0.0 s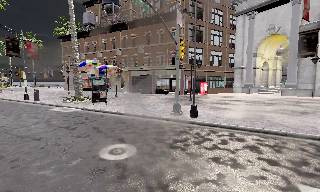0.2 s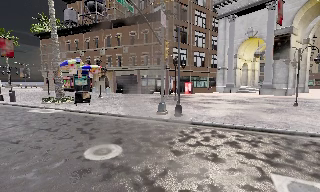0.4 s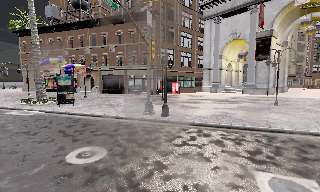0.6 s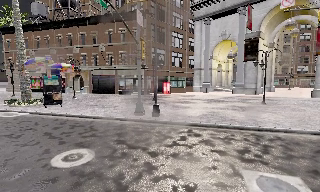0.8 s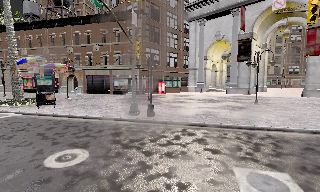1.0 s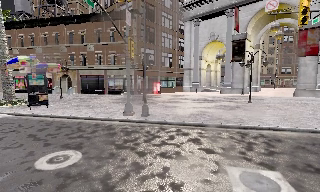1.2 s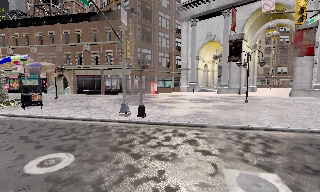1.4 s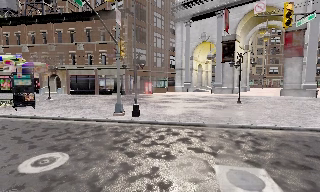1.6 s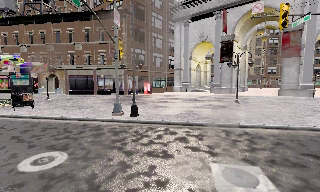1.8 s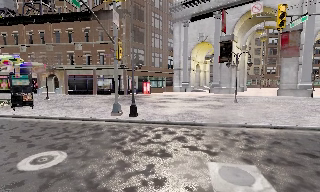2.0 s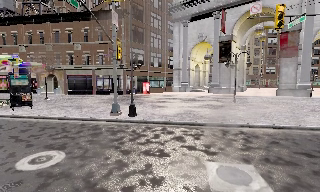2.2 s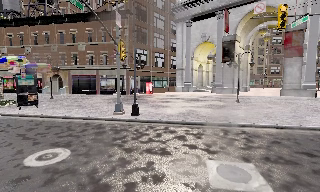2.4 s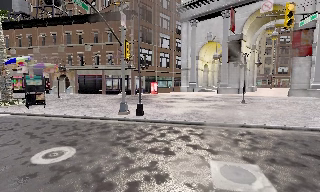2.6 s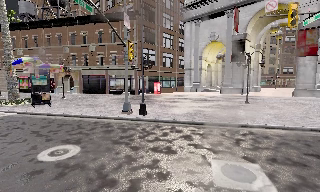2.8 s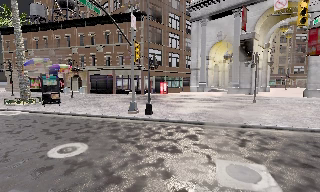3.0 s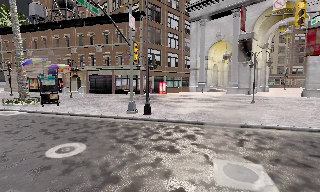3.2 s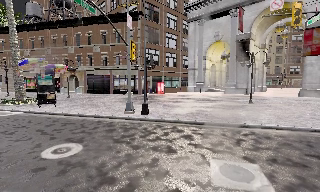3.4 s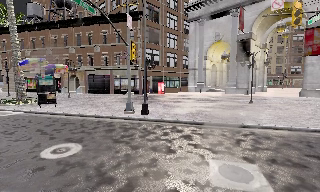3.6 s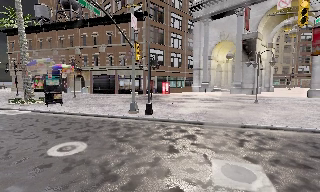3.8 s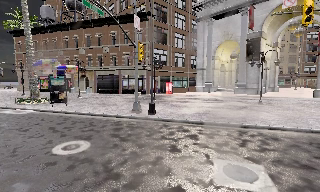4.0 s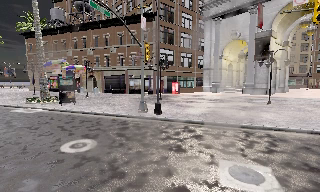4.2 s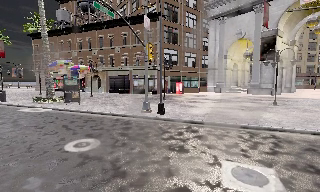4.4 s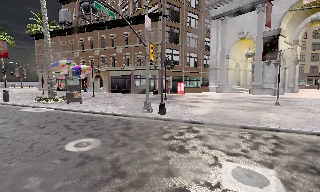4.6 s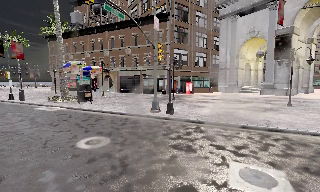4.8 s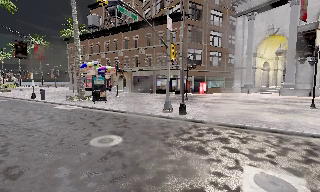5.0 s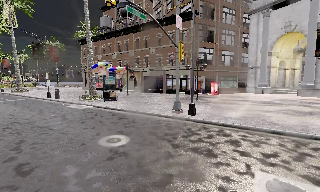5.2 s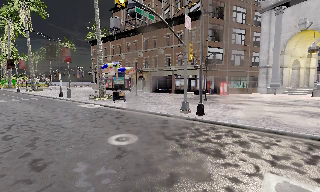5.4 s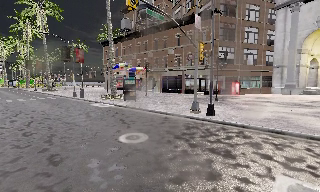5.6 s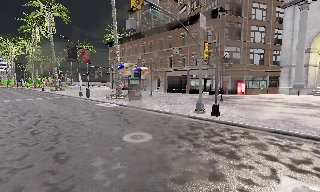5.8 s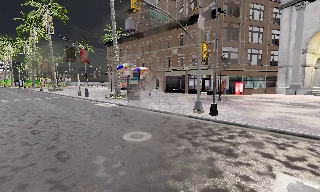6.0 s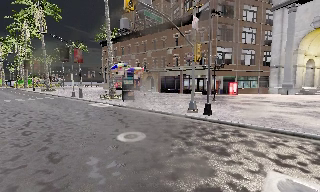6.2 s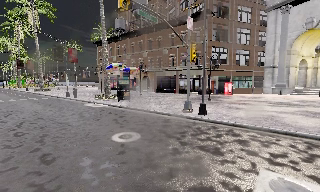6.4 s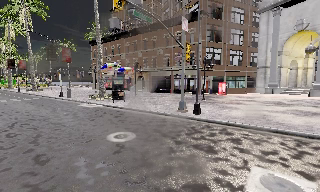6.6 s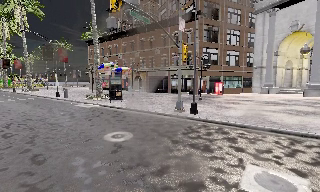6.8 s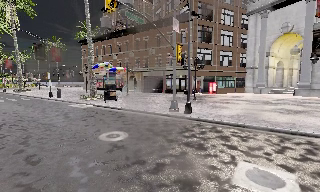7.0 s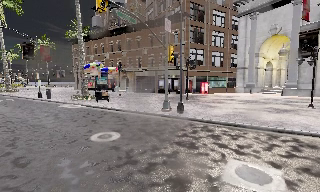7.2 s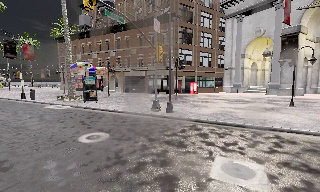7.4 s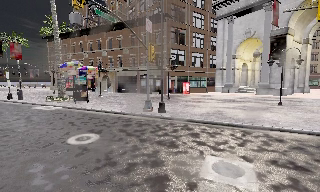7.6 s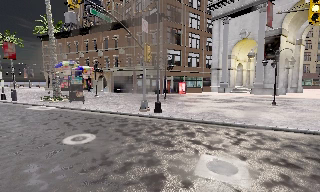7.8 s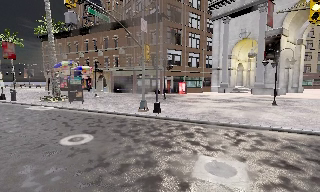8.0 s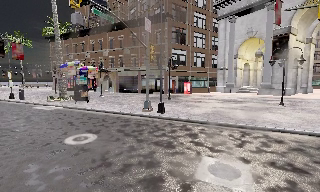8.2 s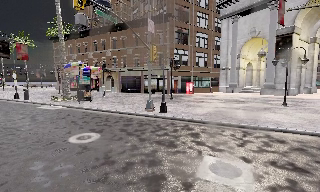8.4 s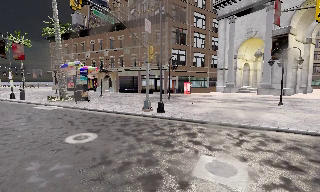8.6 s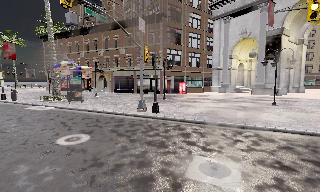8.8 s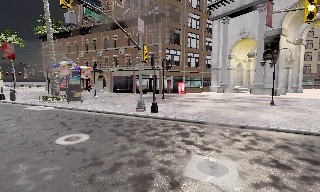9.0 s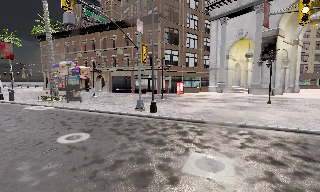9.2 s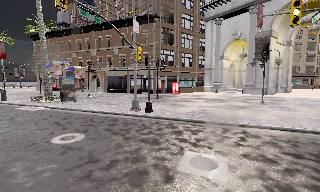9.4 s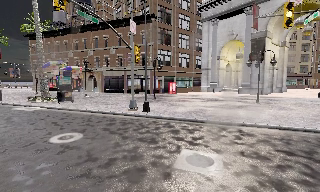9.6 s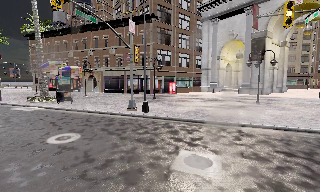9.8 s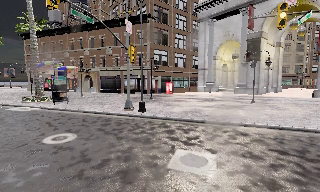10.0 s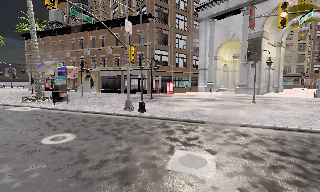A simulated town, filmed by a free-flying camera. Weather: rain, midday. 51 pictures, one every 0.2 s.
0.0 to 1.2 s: The camera swings to its right by about 15 degrees, and the scene slides to the left.
1.2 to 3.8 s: The camera travels backward and to its right, about 1 m, so what stands in front gets smaller.
3.8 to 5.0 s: The scene slides to the right, as the camera pans about 15 degrees to its left.
5.0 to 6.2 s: The camera shifts only a little, or ends up much as it began.
6.2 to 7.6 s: The camera pans to its right, which is clockwise from overhead, by about 15 degrees.
7.6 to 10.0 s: The camera shifts only a little, or ends up much as it began.
The film runs backward here.
